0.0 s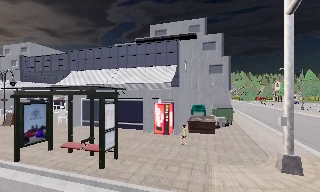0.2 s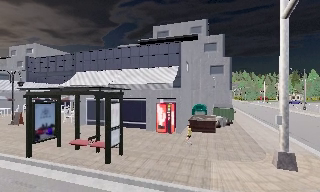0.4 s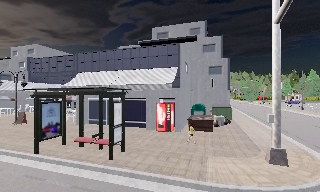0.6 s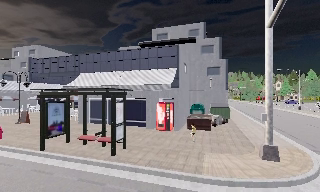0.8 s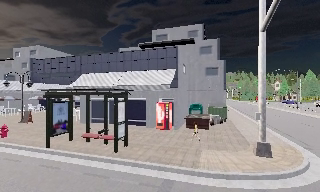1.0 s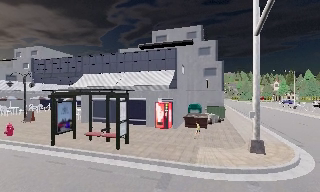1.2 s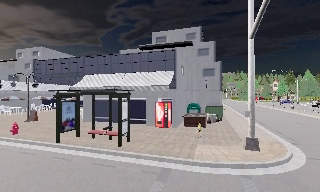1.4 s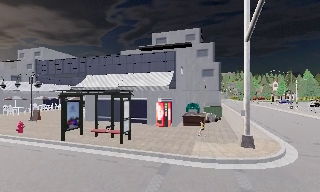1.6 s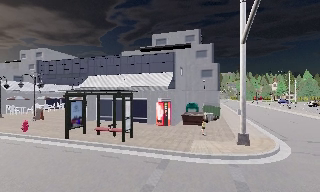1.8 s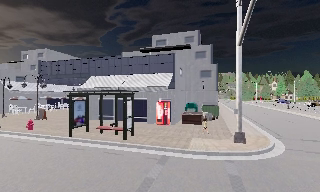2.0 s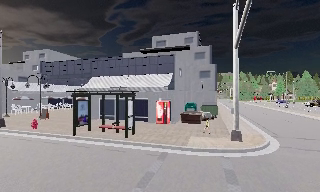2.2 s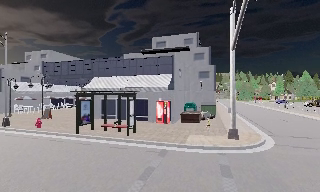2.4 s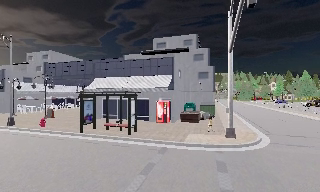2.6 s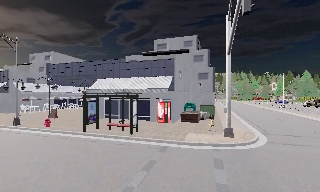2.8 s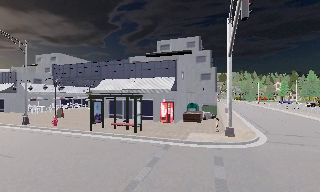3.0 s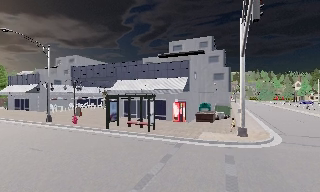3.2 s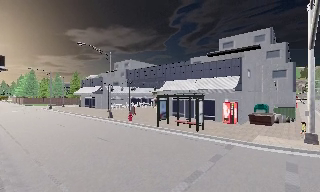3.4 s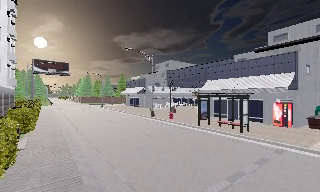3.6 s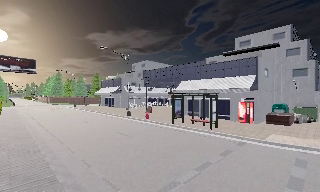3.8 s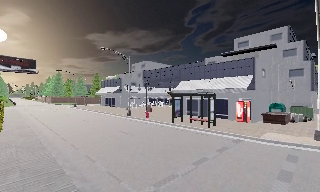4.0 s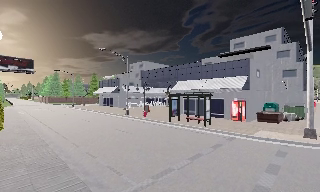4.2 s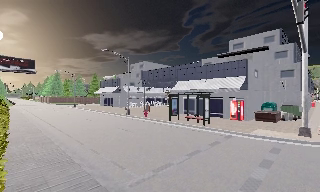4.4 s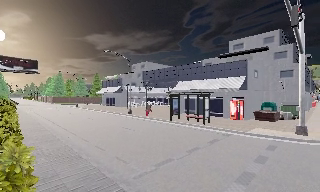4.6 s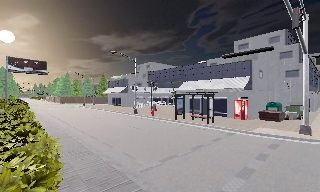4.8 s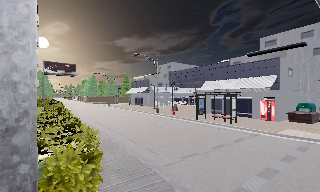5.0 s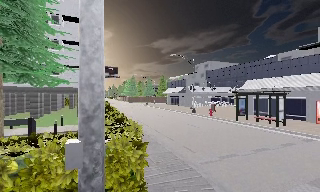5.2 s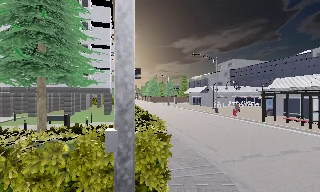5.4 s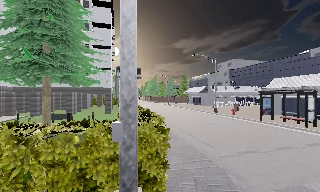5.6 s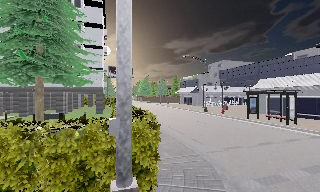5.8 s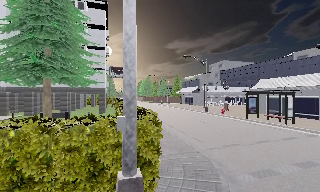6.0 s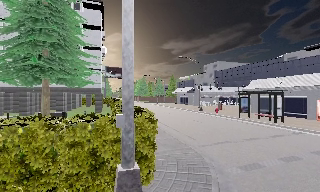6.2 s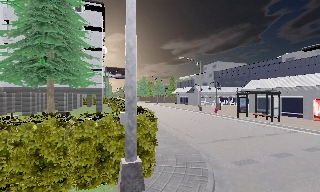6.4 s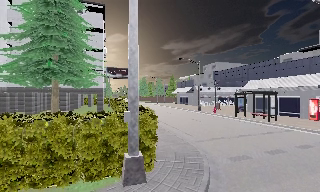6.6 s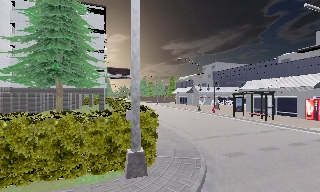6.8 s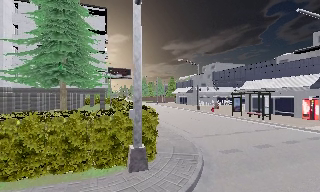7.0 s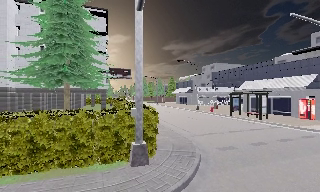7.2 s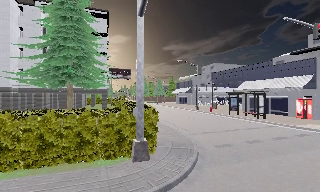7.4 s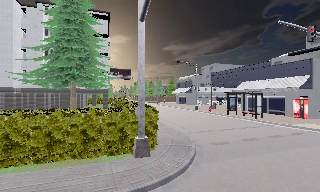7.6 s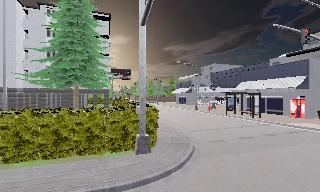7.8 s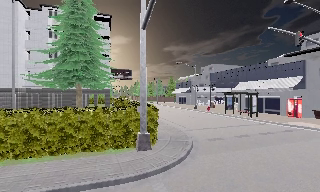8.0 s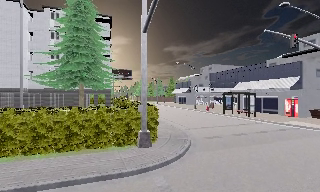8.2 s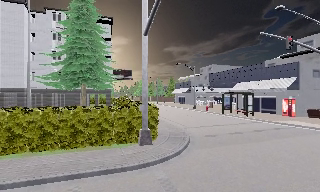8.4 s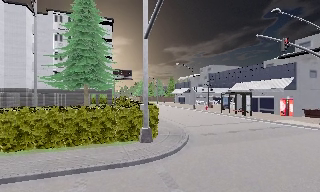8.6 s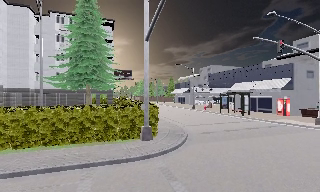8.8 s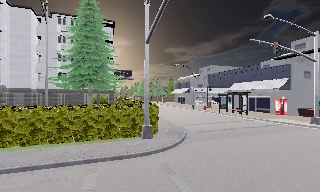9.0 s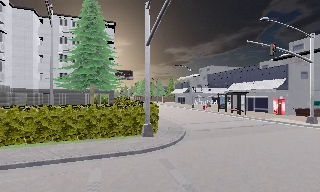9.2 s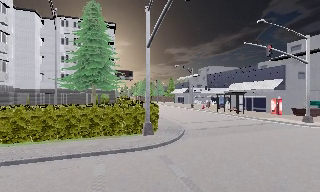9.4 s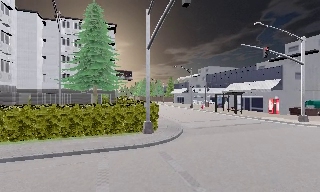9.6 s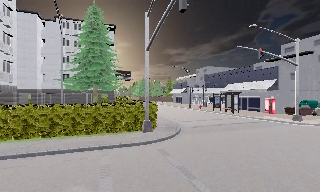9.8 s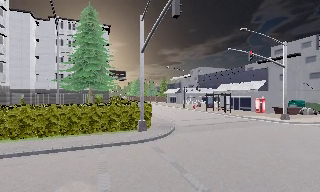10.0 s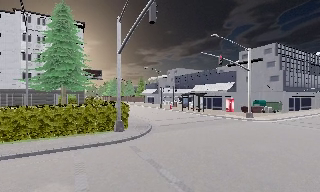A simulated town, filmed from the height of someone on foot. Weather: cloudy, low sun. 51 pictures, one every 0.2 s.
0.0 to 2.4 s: The camera travels backward, about 4.5 m, so what stands in front gets smaller.
2.4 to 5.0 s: The scene slides to the right, as the camera pans about 50 degrees to its left. It travels backward, about 5 m.
5.0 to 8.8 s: The camera travels backward, about 7 m, so what stands in front gets smaller.
8.8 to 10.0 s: The camera pans to its right, which is clockwise from overhead, by about 10 degrees. It travels backward, about 2.5 m, so what stands in front gets smaller.
The film runs backward here.
